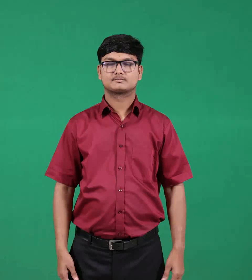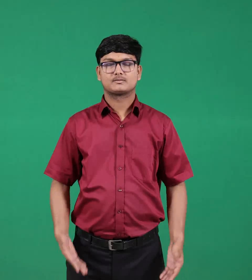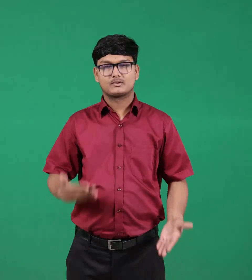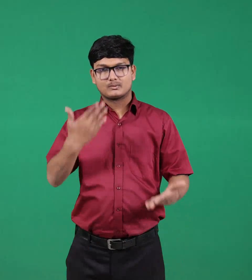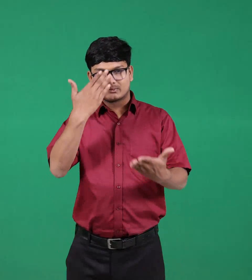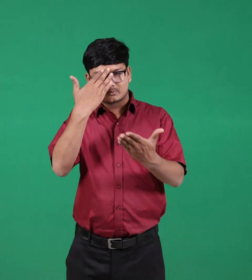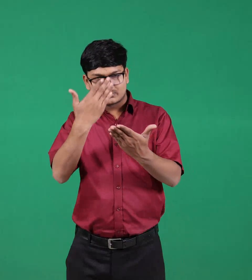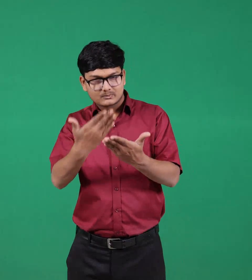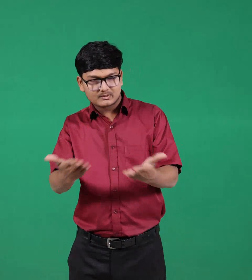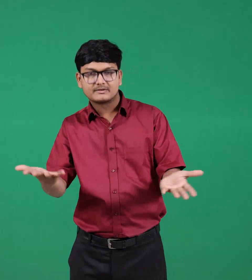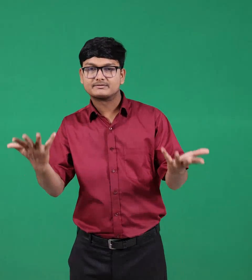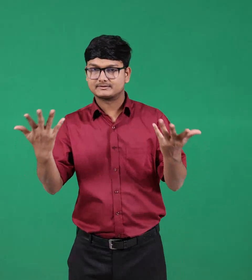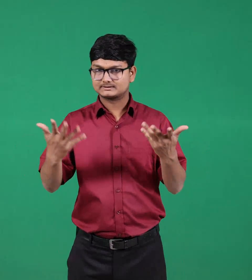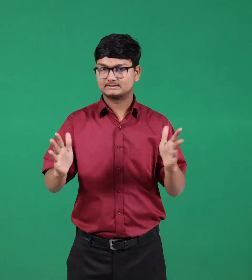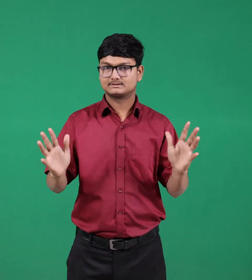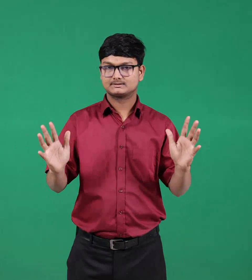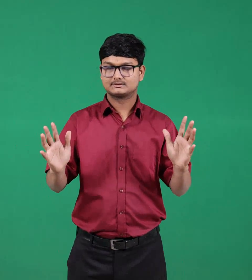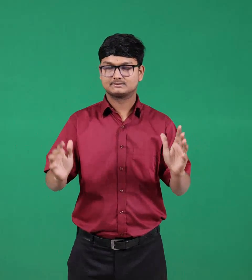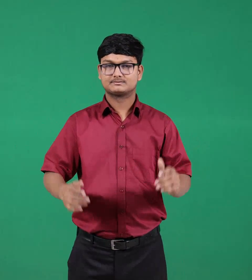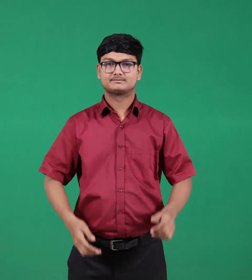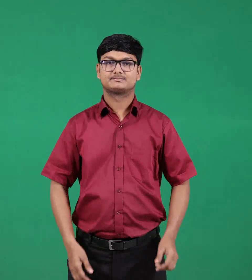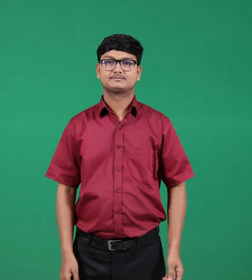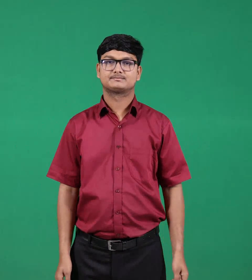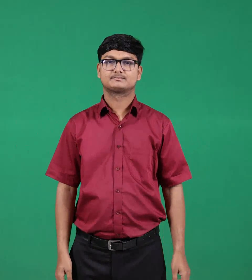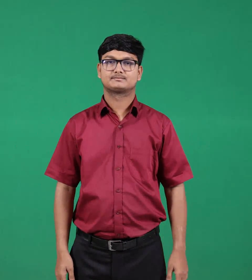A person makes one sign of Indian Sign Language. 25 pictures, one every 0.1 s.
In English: honoured
